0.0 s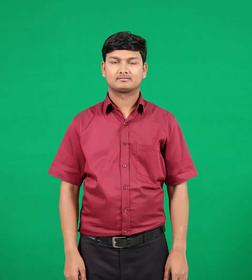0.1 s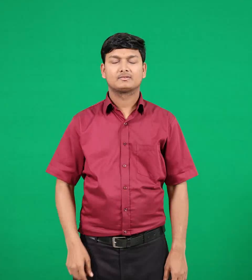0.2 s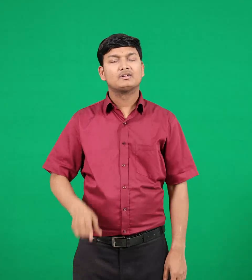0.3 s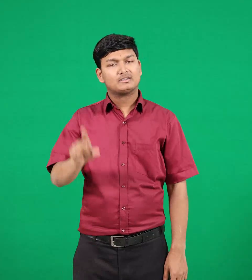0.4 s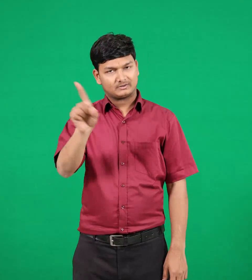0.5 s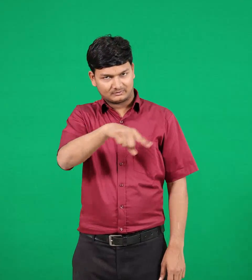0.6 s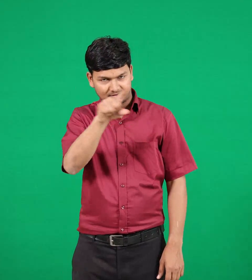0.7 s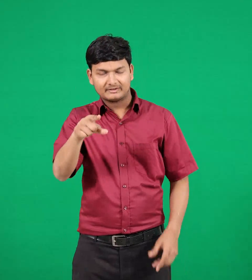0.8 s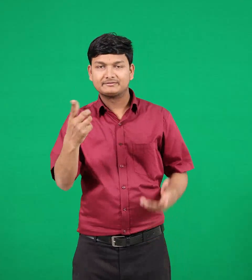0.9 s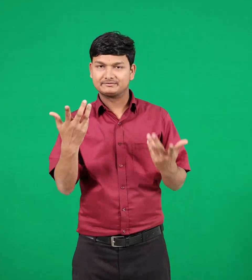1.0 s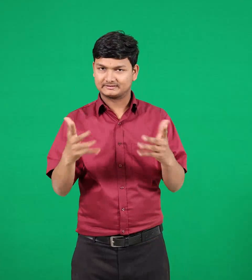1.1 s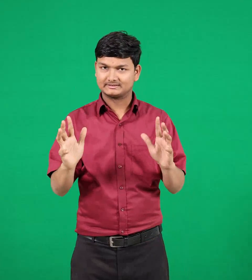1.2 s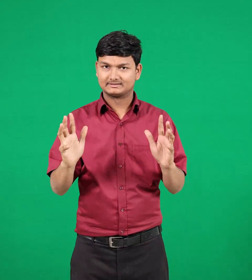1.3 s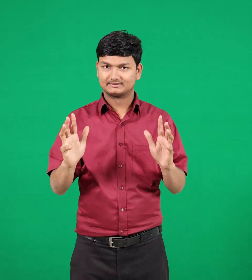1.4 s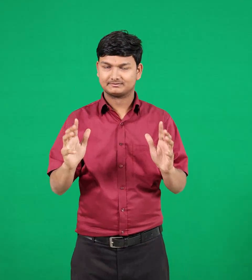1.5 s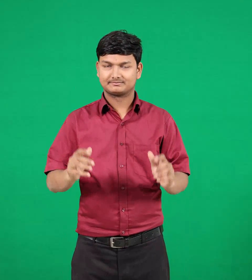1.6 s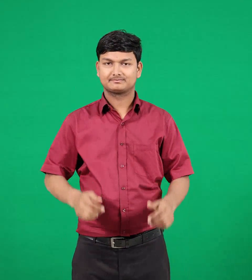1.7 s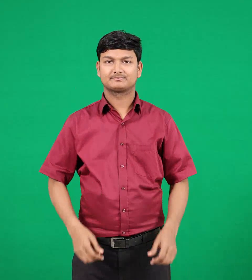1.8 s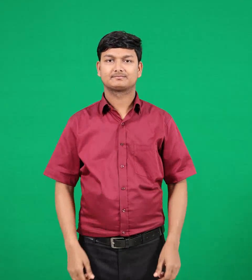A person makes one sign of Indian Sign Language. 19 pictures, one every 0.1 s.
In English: wronged
